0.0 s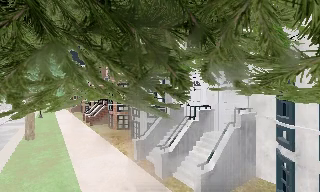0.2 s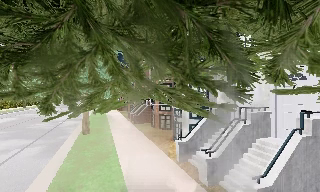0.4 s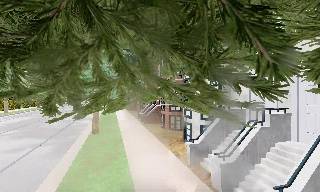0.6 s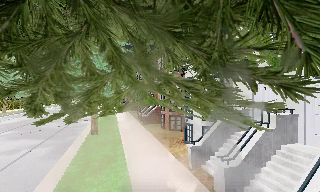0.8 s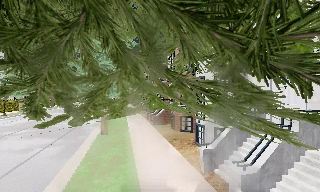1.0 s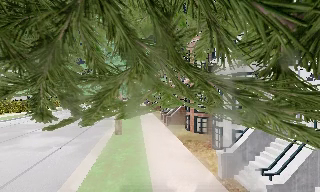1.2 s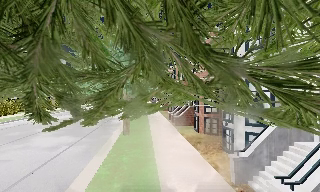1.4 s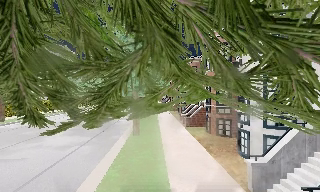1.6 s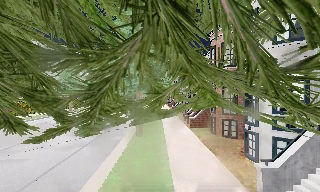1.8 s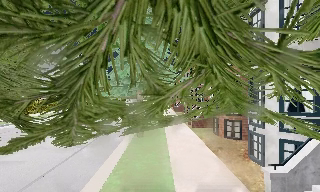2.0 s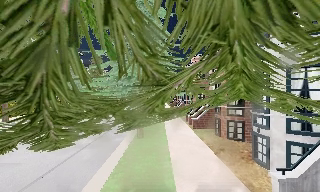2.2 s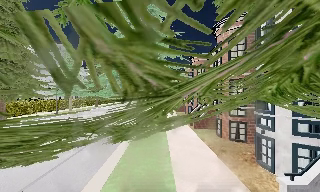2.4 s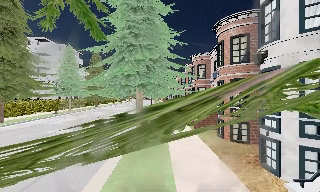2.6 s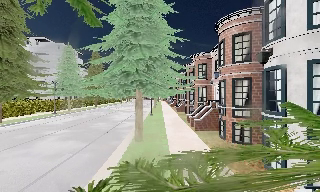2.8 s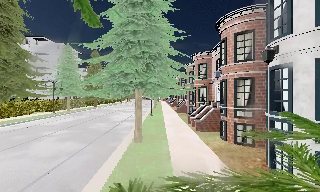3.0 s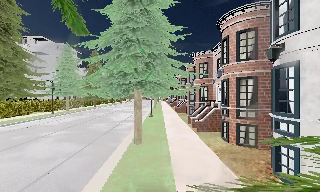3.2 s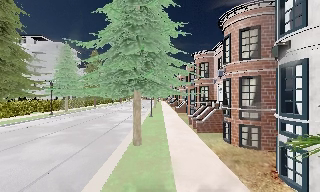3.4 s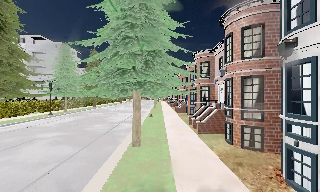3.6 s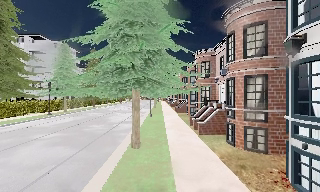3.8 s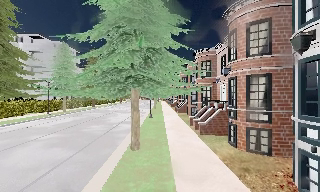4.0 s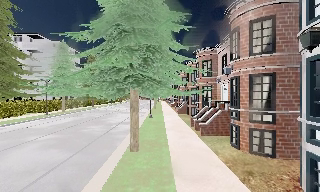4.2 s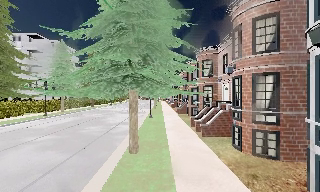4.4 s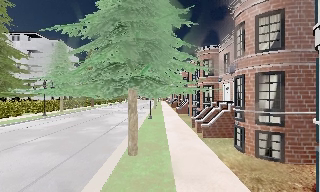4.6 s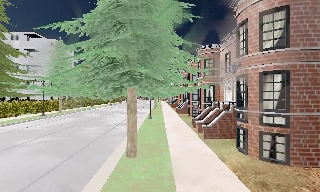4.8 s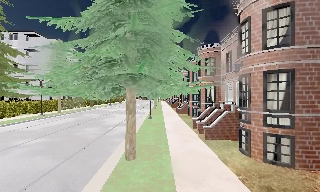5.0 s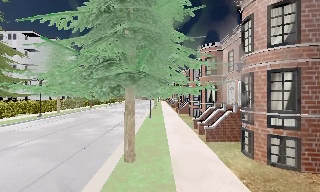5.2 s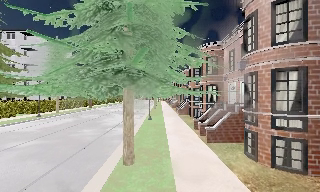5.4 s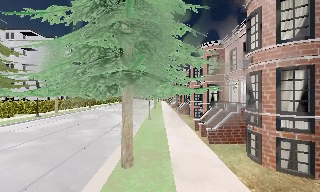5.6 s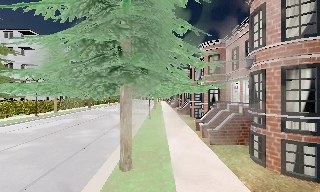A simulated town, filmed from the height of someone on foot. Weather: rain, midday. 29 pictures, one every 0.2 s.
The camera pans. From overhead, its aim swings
counterclockwise.
The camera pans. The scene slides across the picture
to the right.
0.0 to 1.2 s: The camera swings to its left by about 30 degrees, and the scene slides to the right. It travels forward, about 1.5 m, so what stands in front looms larger.
1.2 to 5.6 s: The camera travels forward, about 5 m, so what stands in front looms larger.
The film runs forward here.
